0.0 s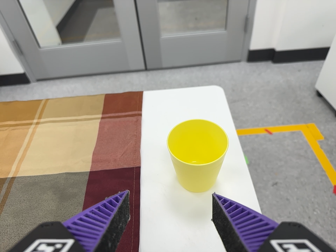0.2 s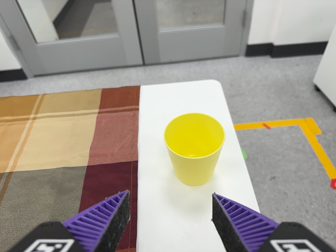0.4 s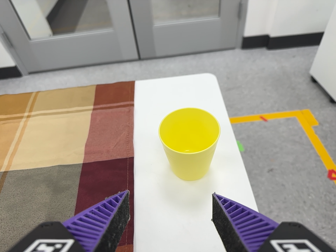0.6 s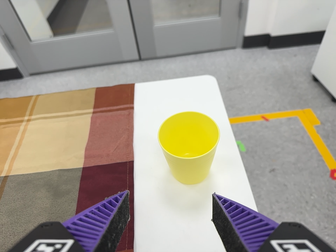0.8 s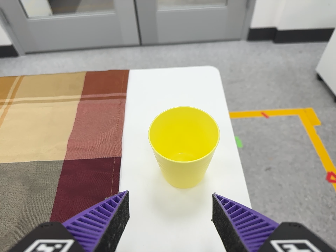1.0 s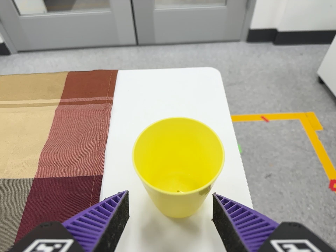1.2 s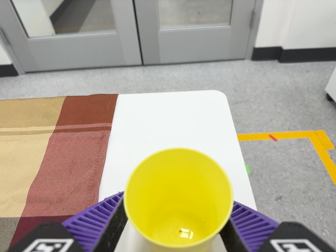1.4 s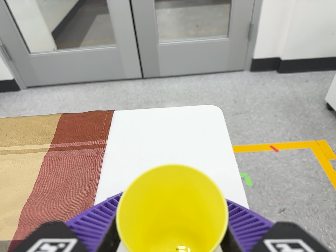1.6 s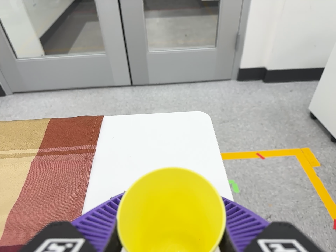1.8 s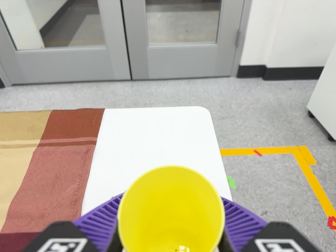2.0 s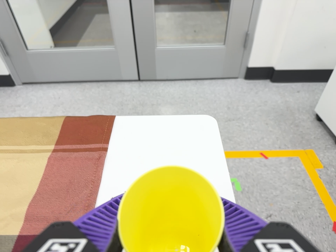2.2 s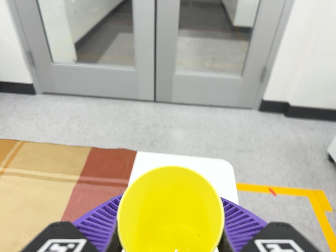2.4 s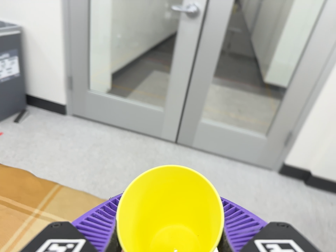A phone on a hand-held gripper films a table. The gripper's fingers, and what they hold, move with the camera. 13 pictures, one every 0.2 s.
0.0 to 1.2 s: The camera travels forward, about 14 cm, so what stands in front looms larger.
1.2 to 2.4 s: The camera travels toward the top of its view, backward and to its left, about 16 cm, so close, fixed things drift downward. Its aim tips toward the top of its view by about 15 degrees, and the scene shifts downward. It rolls about its line of sight by about 20 degrees, and the scene rotates clockwise.
The film runs backward here.
